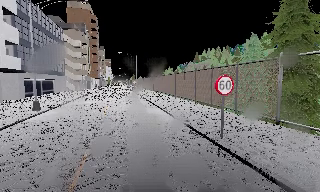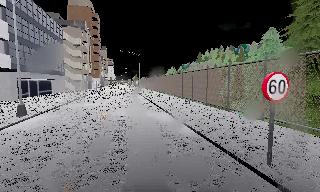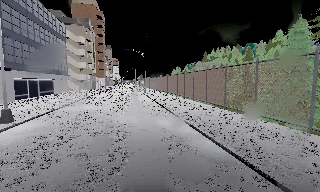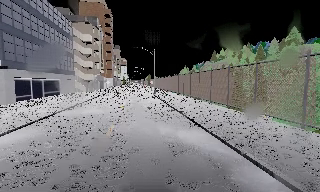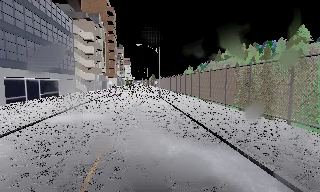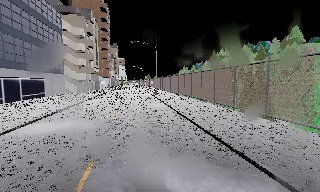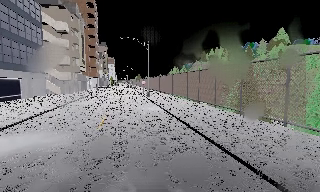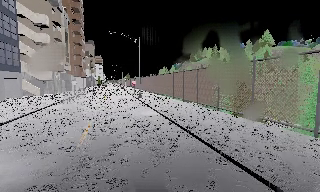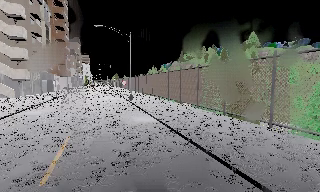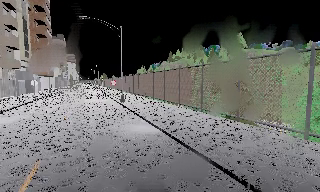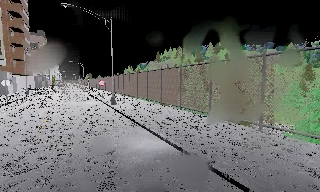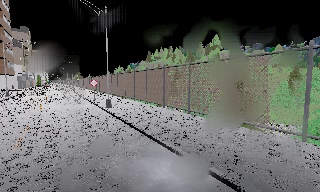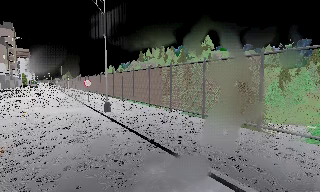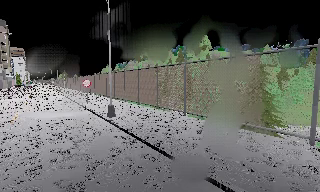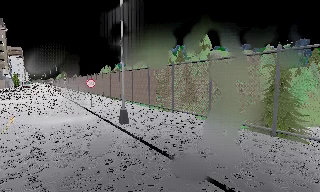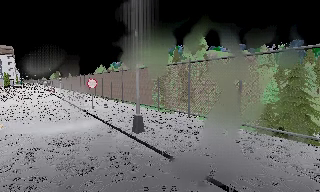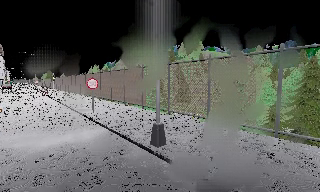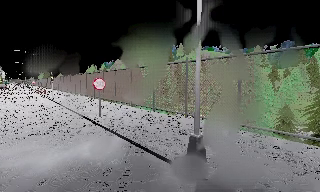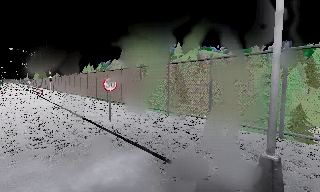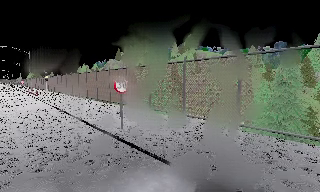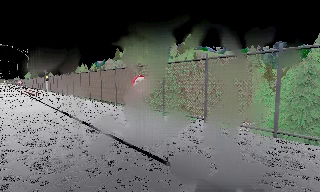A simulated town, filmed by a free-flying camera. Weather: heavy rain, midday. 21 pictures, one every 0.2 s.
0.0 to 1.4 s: The camera travels forward, about 13 m, so what stands in front looms larger.
1.4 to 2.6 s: The camera pans to its right, which is clockwise from overhead, by about 20 degrees. It travels forward and to its left, about 11 m, so what stands in front looms larger.
2.6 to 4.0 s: The camera travels forward and to its left, about 11 m, so what stands in front looms larger.
The film runs forward here.
